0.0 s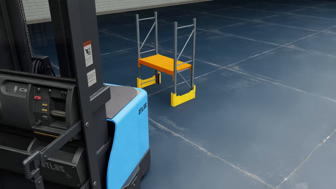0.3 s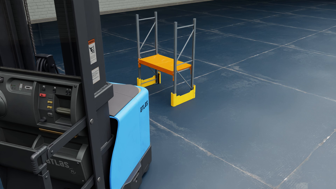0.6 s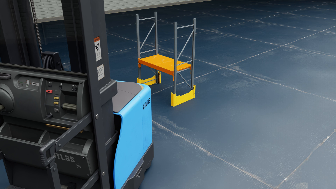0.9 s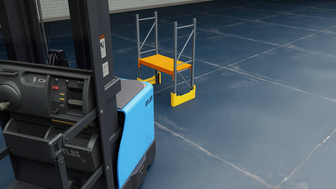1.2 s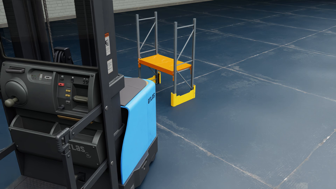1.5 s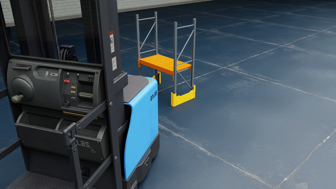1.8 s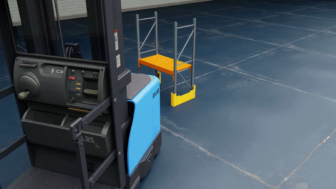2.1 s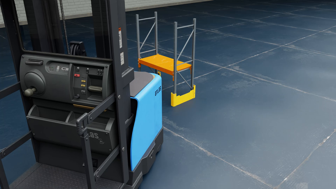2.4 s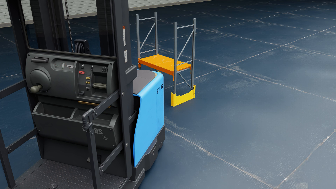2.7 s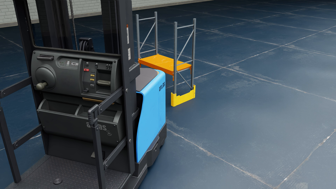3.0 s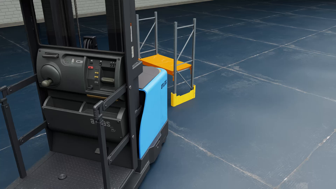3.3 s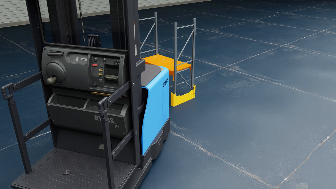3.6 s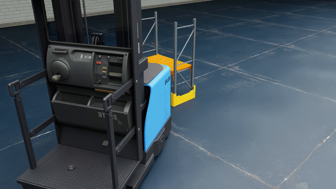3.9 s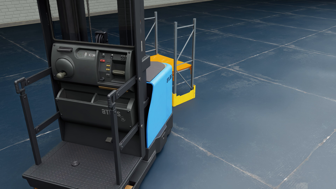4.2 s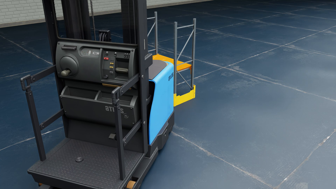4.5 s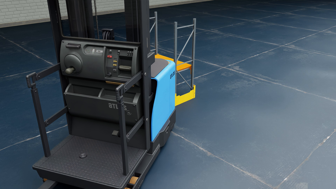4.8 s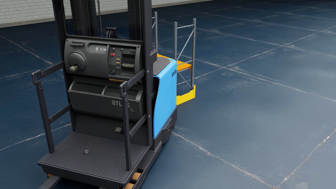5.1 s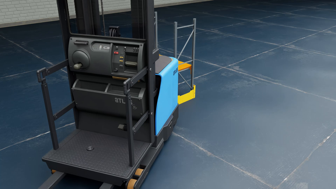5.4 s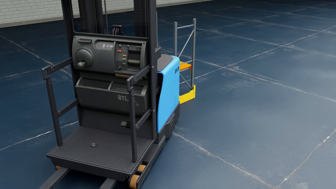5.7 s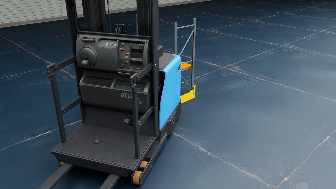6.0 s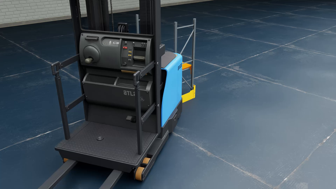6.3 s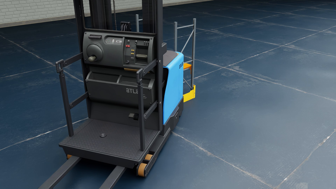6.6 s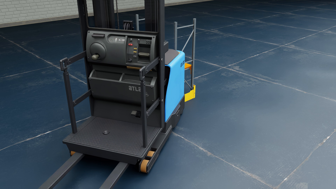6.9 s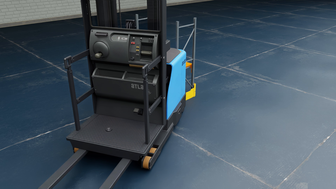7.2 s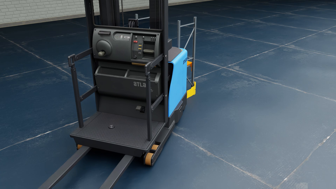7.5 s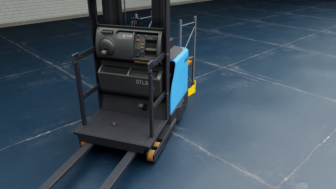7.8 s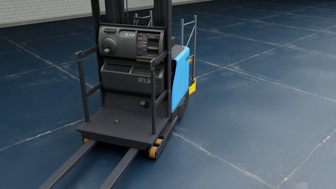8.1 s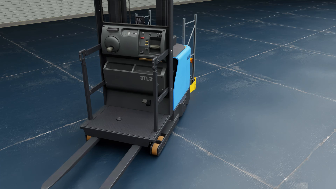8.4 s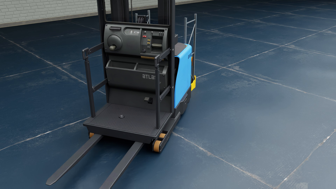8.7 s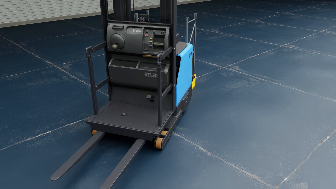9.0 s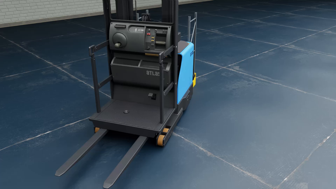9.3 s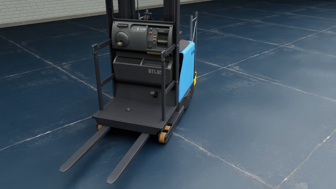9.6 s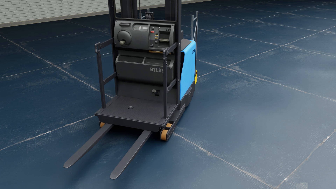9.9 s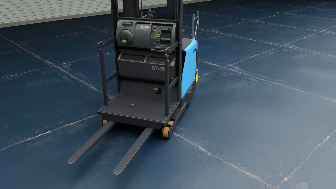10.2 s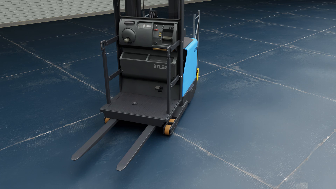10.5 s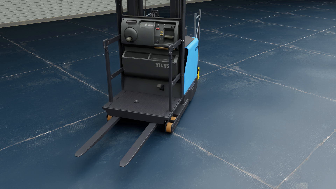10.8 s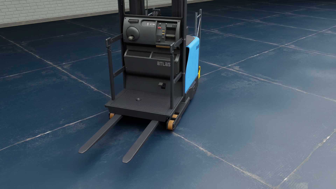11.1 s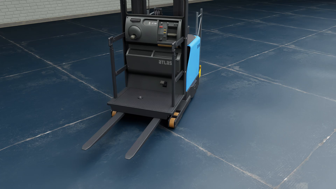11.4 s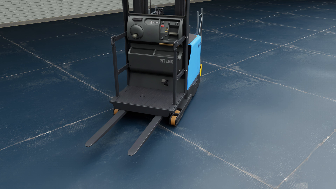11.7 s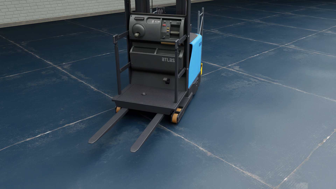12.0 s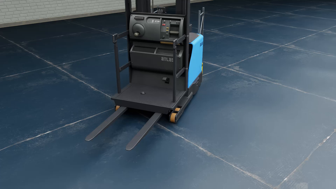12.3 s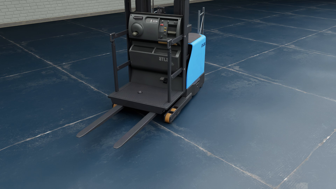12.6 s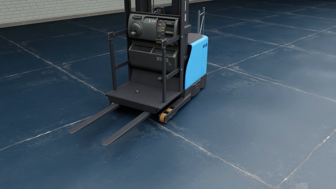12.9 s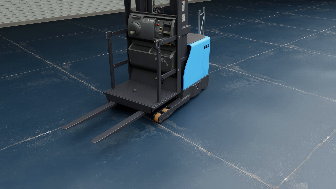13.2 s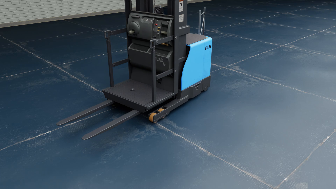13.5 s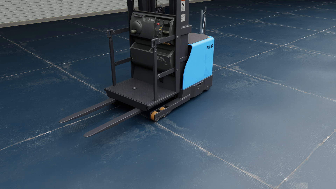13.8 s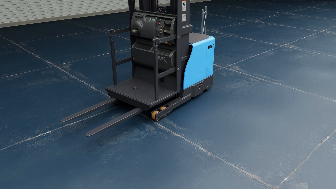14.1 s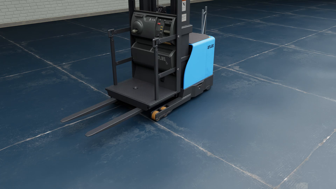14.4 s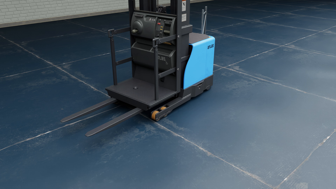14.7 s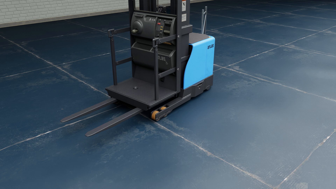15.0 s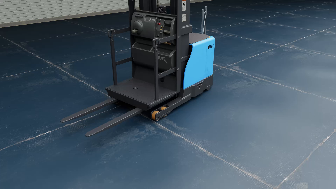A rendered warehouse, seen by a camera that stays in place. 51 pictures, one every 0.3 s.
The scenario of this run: A forklift runs into an object in its way.
